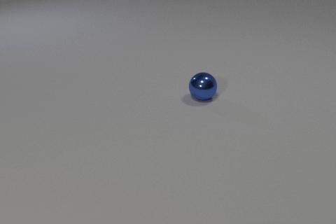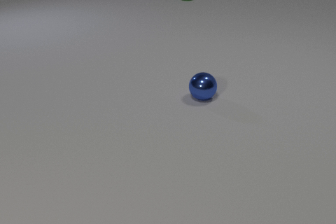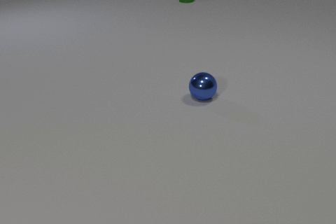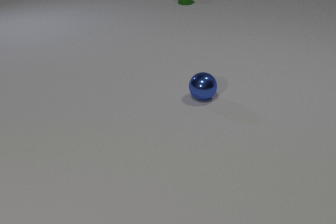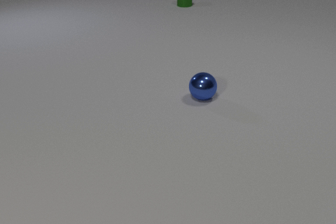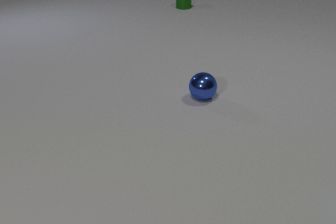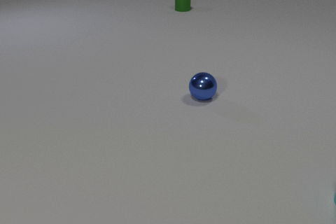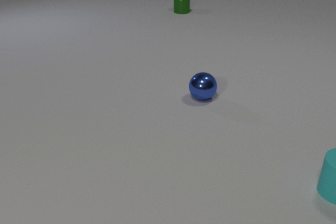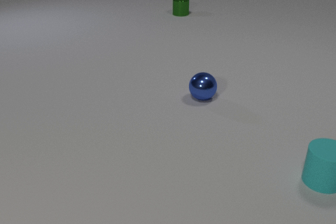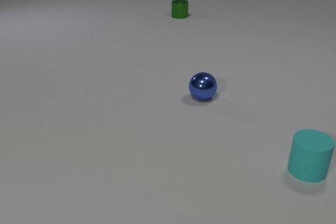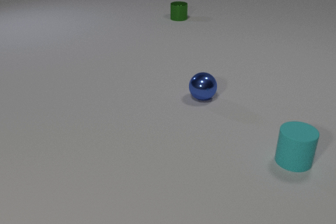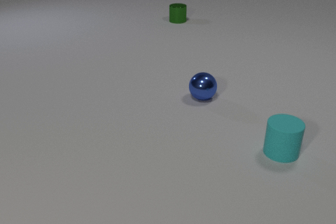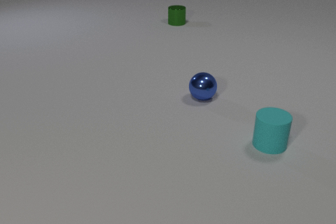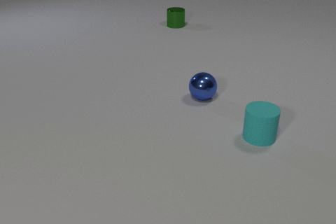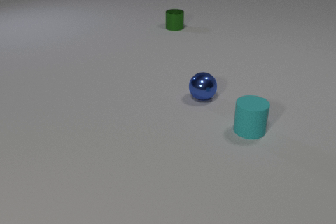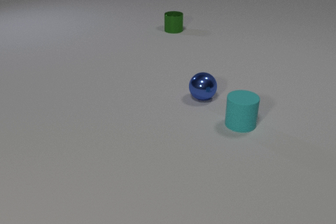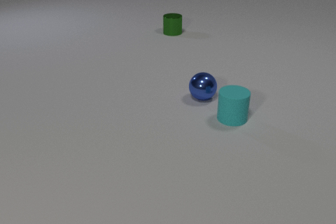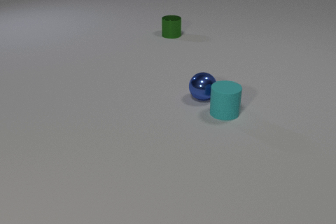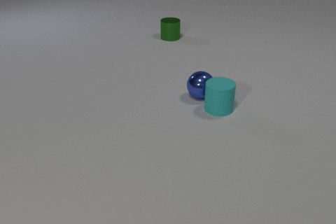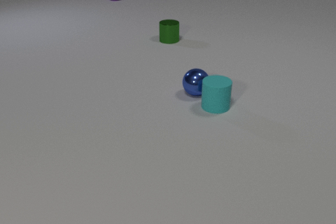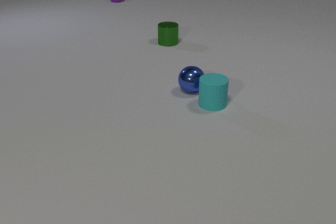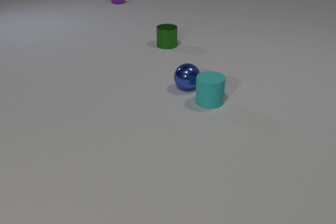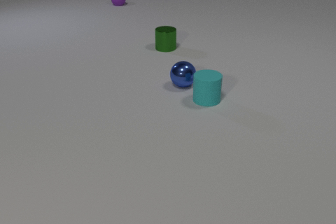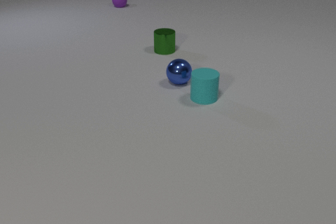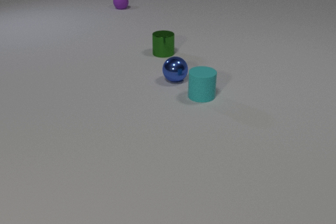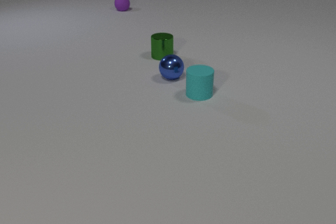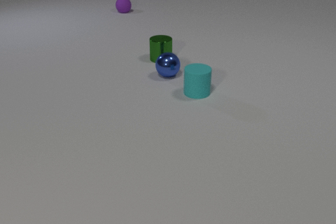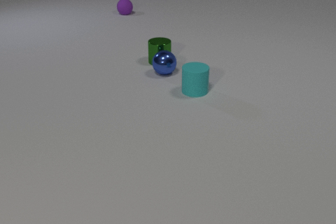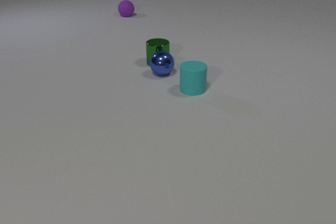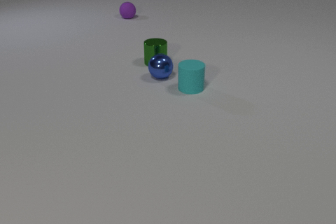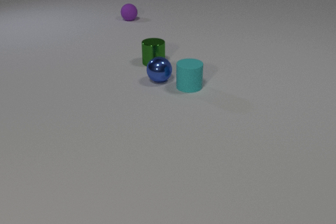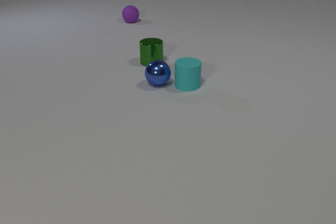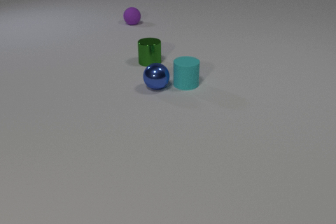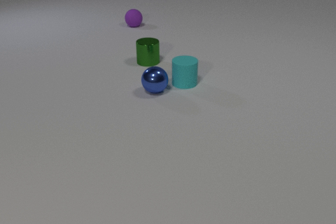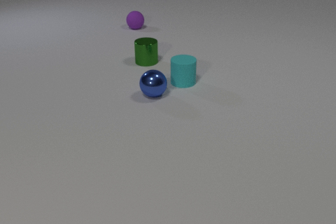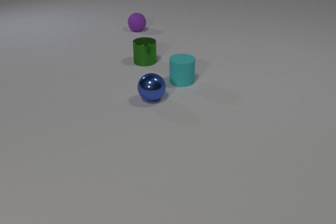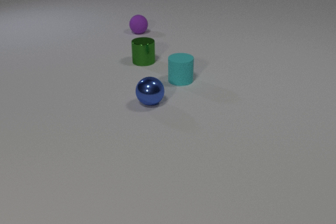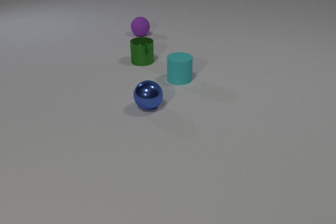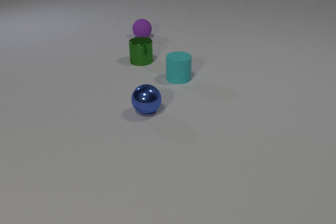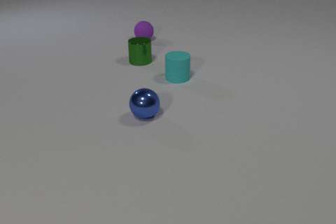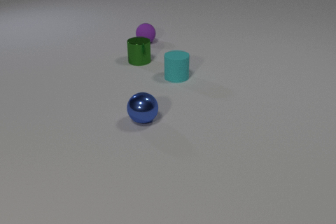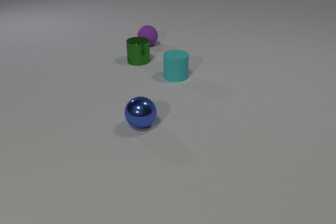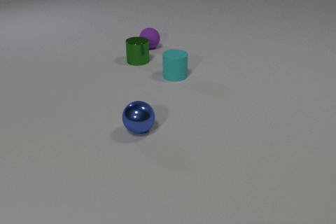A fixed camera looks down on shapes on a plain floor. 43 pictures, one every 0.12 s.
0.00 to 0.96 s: The cyan rubber cylinder comes in at the right edge, slides to the left and away from the camera. The green metal cylinder slides toward the camera.
0.96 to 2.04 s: The cyan rubber cylinder slides to the left and away from the camera. The green metal cylinder slides toward the camera.
2.04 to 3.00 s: The cyan rubber cylinder slides away from the camera and to the left. The blue metal sphere rolls away from the camera and to the left. The purple rubber sphere comes in at the top edge, rolls toward the camera. The green metal cylinder slides toward the camera. The cyan rubber cylinder and the blue metal sphere collide.
3.00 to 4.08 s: The cyan rubber cylinder slides away from the camera and to the left. The blue metal sphere rolls toward the camera and to the left. The purple rubber sphere rolls toward the camera. The green metal cylinder slides to the left and toward the camera. The blue metal sphere and the green metal cylinder collide.
4.08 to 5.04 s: The cyan rubber cylinder slides away from the camera and to the left. The blue metal sphere rolls toward the camera. The purple rubber sphere rolls toward the camera. The green metal cylinder slides to the left.
Are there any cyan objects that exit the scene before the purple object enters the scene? no.
What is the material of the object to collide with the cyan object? metal.
What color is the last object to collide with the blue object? green.
